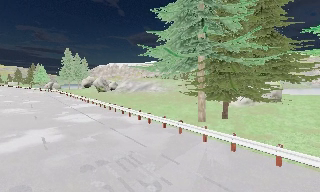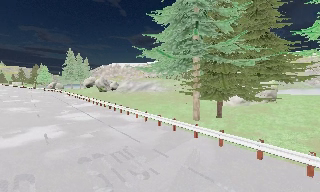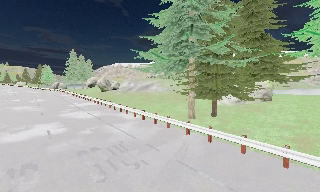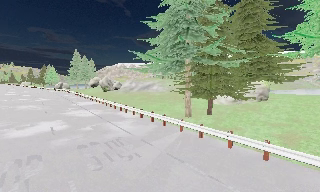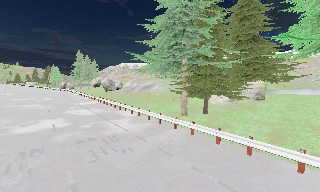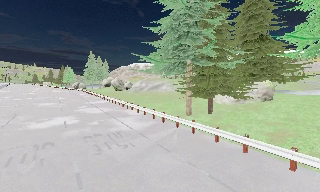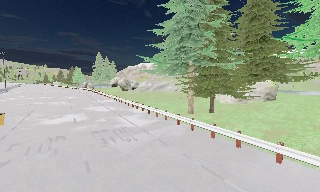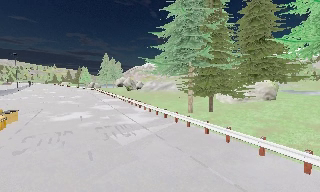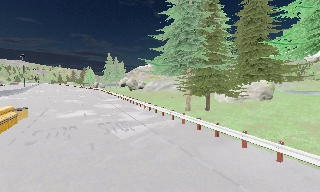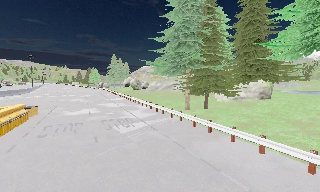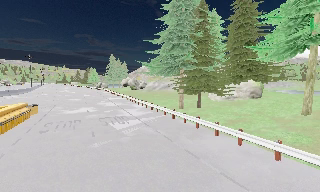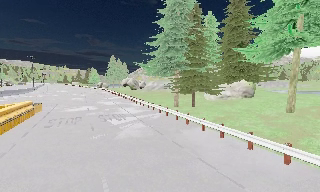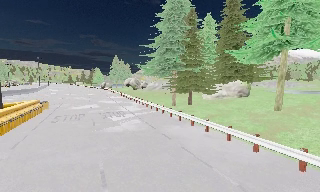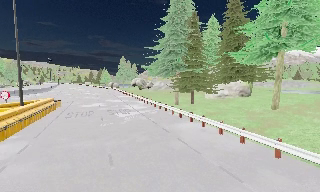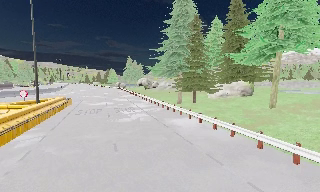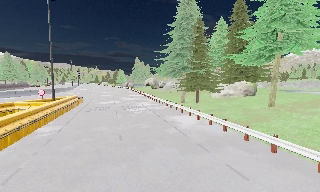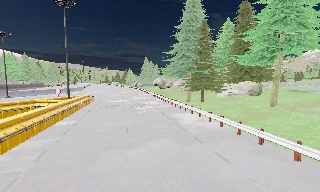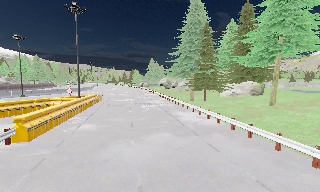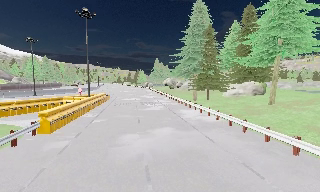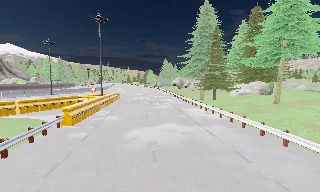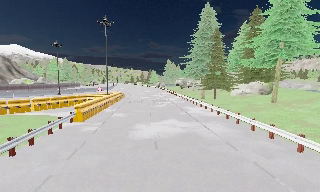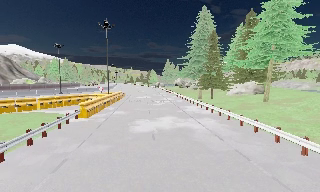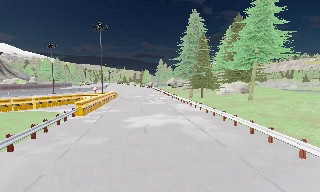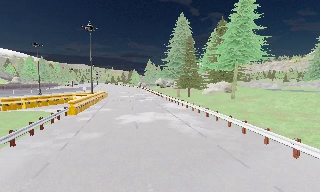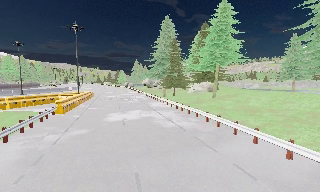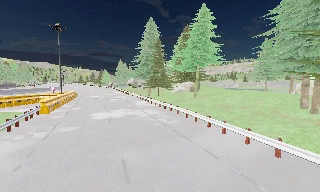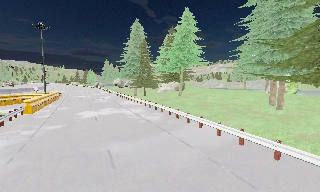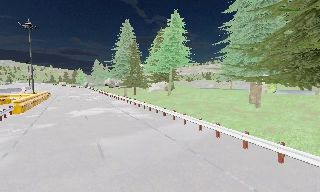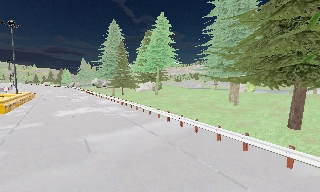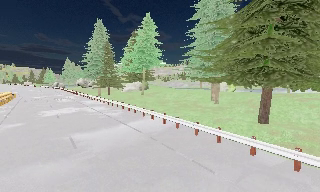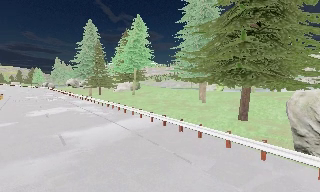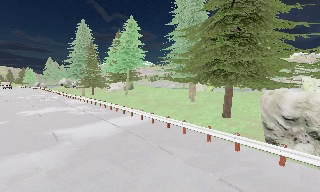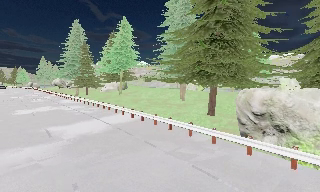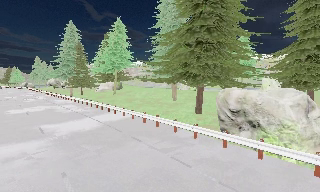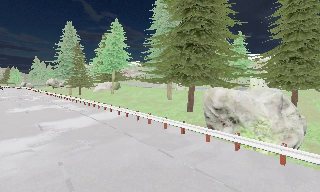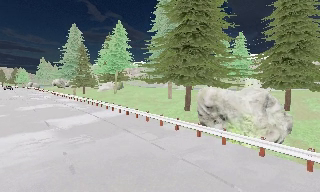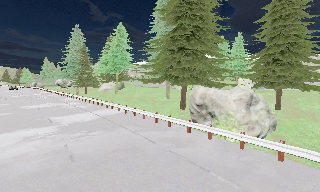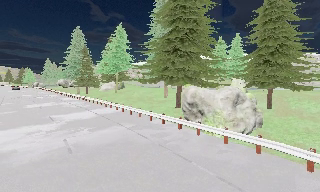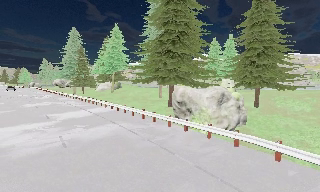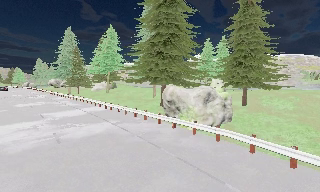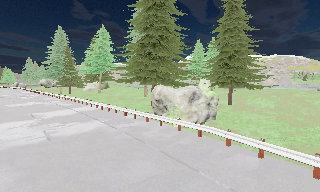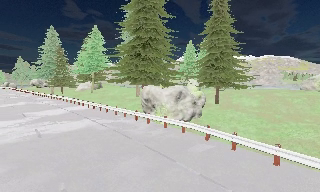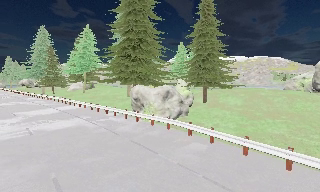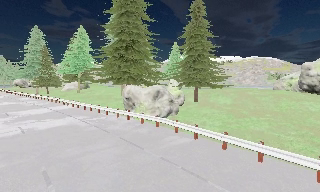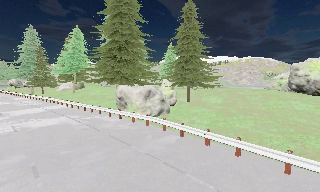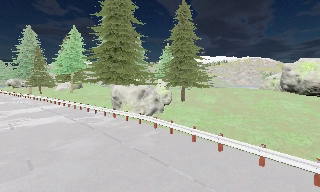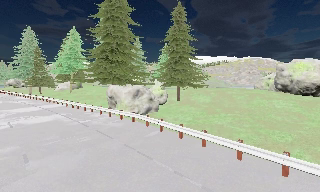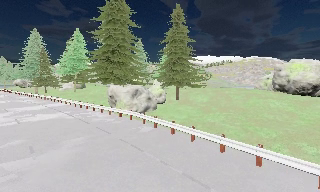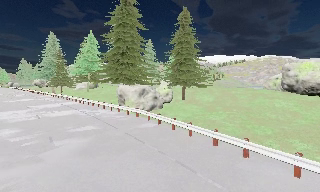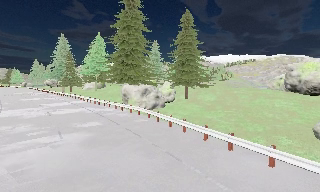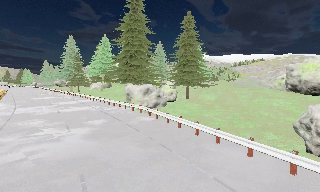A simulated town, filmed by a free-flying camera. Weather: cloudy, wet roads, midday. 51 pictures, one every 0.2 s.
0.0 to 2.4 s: The camera pans to its left, which is counterclockwise from overhead, by about 15 degrees. It travels backward and to its right, about 10 m, so what stands in front gets smaller.
2.4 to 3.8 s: The camera pans to its left, which is counterclockwise from overhead, by about 20 degrees. It travels backward, about 8 m, so what stands in front gets smaller.
3.8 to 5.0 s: The camera swings to its right by about 15 degrees, and the scene slides to the left. It travels backward, about 7 m, so what stands in front gets smaller.
5.0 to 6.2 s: The scene slides to the left, as the camera pans about 20 degrees to its right. It travels backward and to its right, about 5 m, so what stands in front gets smaller.
6.2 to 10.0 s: The camera travels backward and to its right, about 16 m, so what stands in front gets smaller.
The film runs backward here.
